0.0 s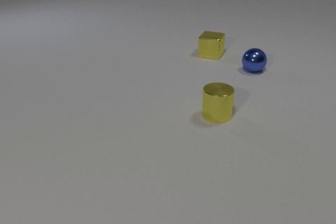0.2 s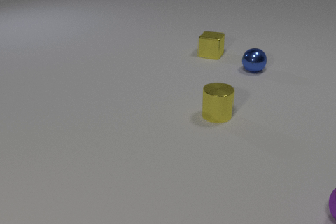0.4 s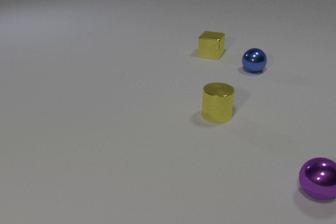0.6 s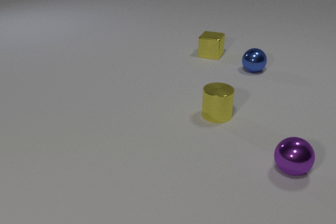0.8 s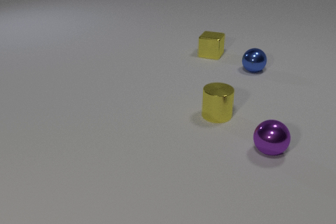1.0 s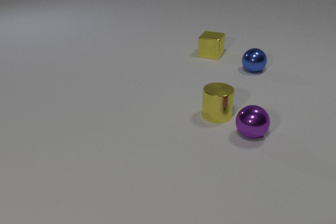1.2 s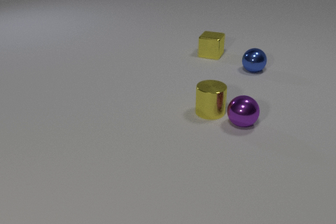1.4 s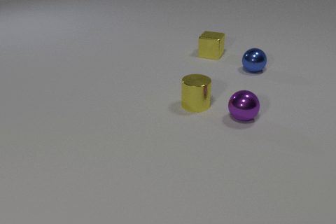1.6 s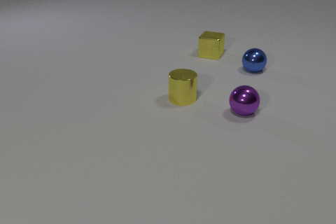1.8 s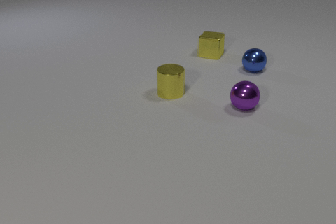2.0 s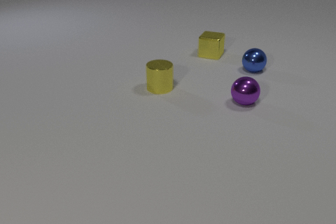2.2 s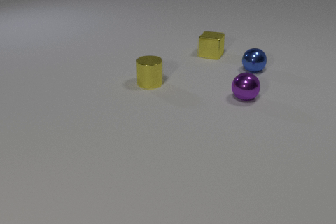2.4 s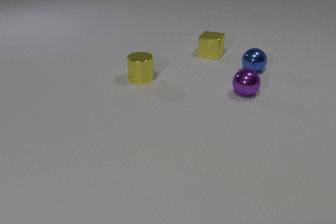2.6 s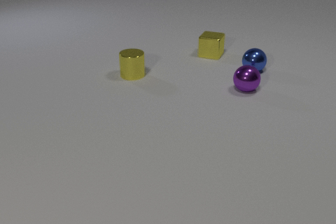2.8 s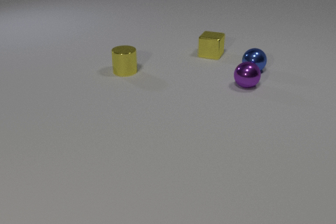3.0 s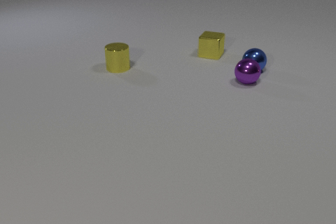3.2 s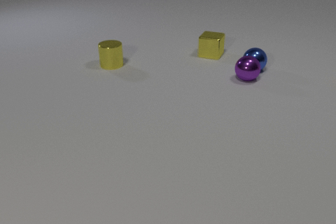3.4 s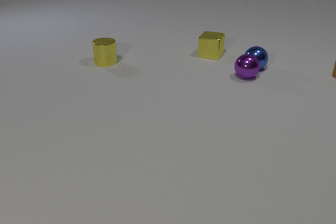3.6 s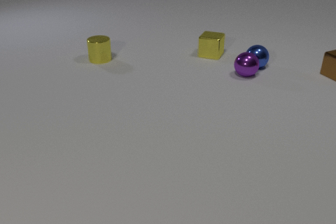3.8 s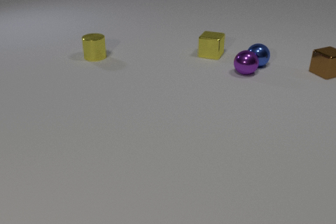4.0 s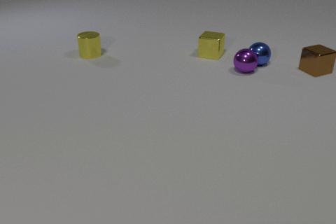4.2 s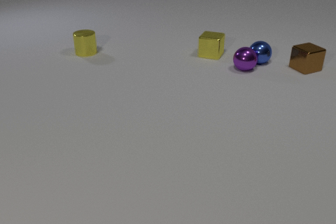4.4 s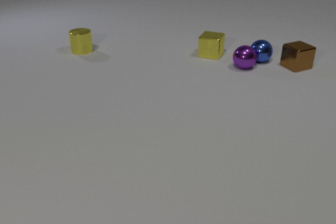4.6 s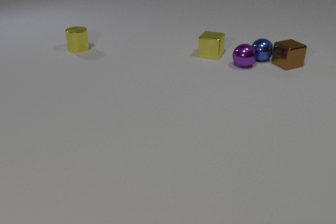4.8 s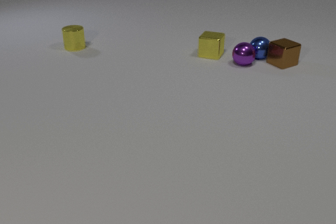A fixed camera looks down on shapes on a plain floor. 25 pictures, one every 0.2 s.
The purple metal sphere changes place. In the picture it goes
away from the camera.
0.0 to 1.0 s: The purple metal sphere comes in at the right edge, rolls away from the camera and to the left.
1.0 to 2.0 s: The purple metal sphere rolls away from the camera. The yellow metal cylinder slides to the left and away from the camera. The purple metal sphere and the yellow metal cylinder collide.
2.0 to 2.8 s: The purple metal sphere rolls away from the camera. The yellow metal cylinder slides away from the camera and to the left.
2.8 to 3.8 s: The purple metal sphere rolls away from the camera. The yellow metal cylinder slides away from the camera and to the left. The blue metal sphere rolls away from the camera. The brown metal cube comes in at the right edge, slides to the left. The purple metal sphere and the blue metal sphere collide.
3.8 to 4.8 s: The purple metal sphere rolls away from the camera. The yellow metal cylinder slides away from the camera and to the left. The blue metal sphere rolls away from the camera. The brown metal cube slides to the left. The blue metal sphere and the brown metal cube collide.
What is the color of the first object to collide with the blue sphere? purple.
What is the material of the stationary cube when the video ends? metal.
How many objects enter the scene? 2.
